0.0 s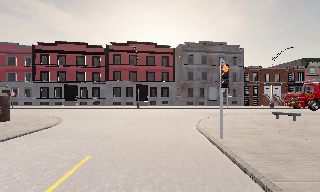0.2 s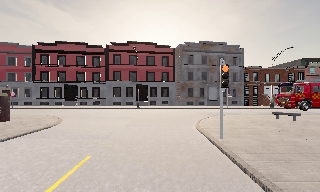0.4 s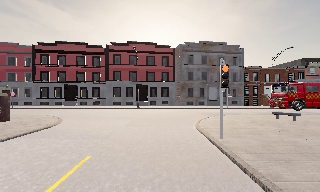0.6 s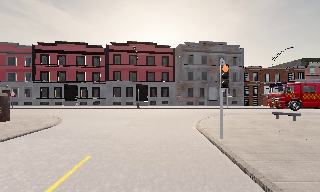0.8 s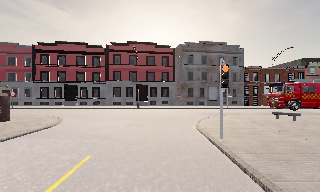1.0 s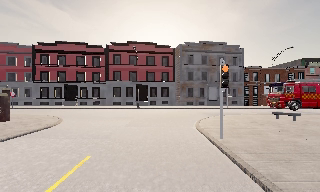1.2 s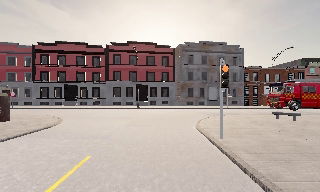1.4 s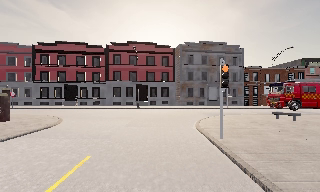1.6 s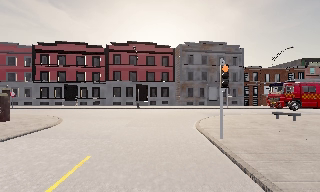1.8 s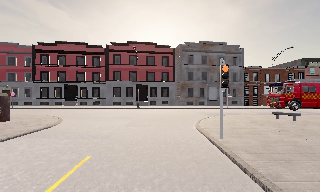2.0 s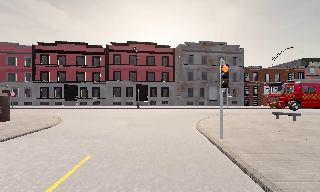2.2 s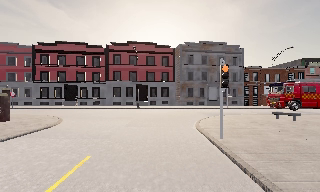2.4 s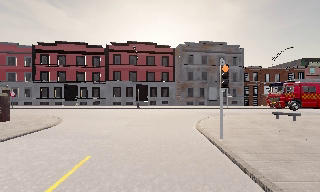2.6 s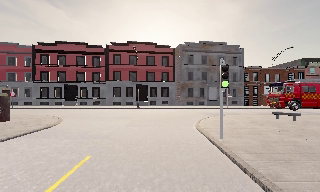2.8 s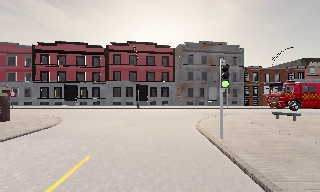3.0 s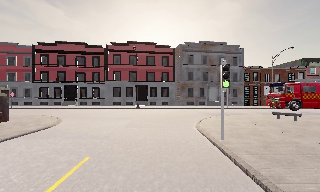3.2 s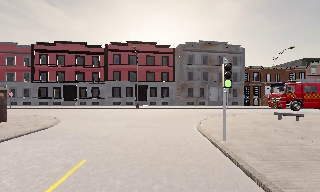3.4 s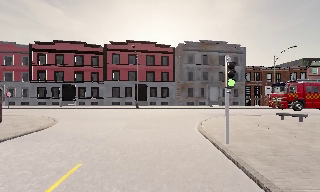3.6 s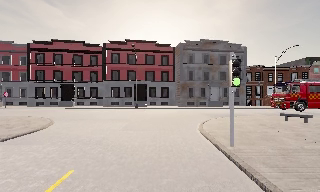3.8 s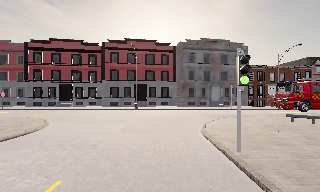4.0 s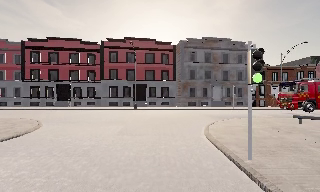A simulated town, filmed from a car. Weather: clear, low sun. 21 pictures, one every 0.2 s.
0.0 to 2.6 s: The camera keeps its place and its aim.
2.6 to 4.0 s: The camera travels forward, about 2 m, so what stands in front looms larger. It gains speed.
The film runs forward here.
